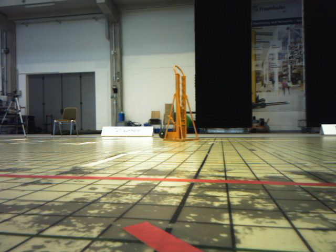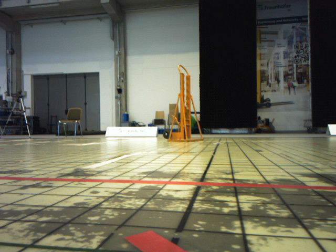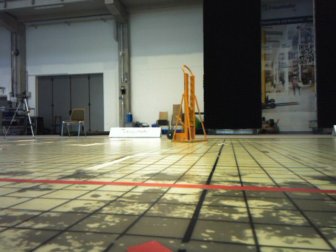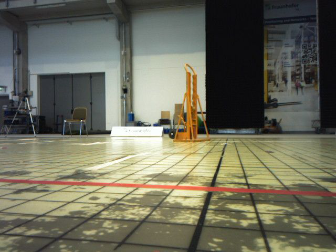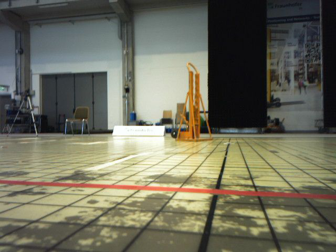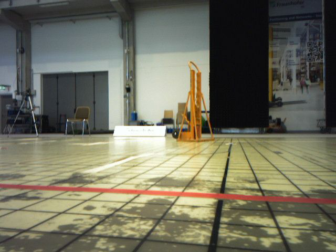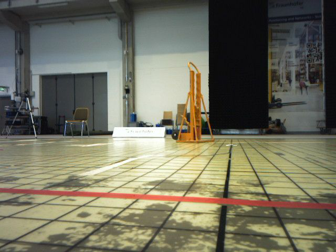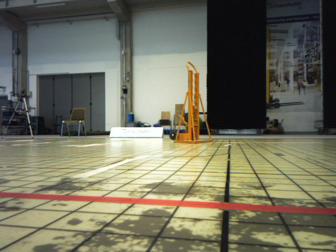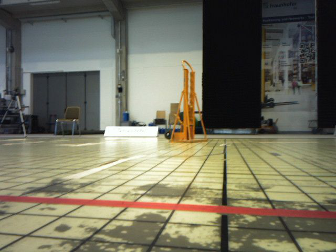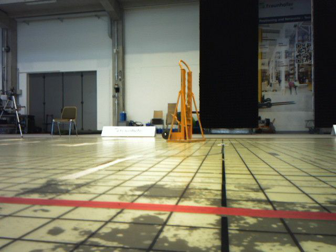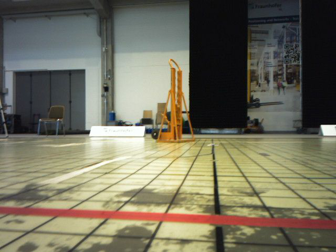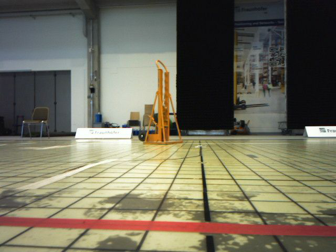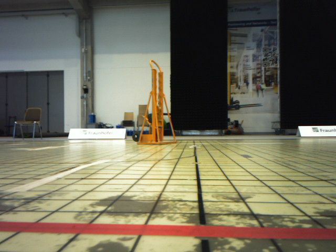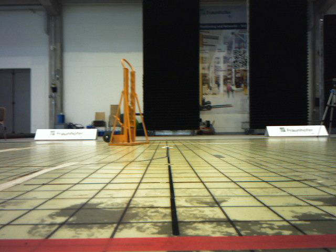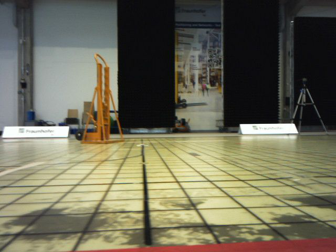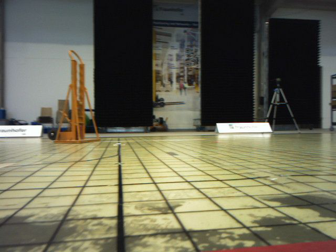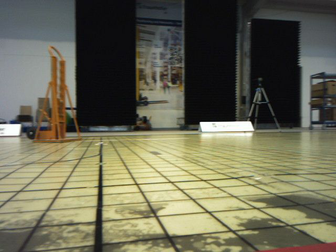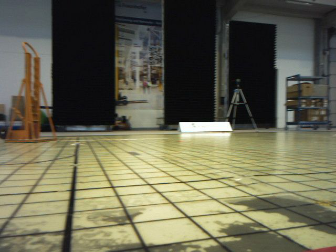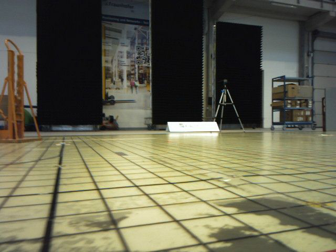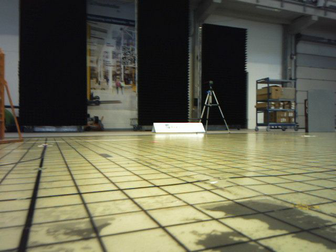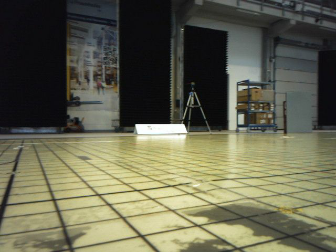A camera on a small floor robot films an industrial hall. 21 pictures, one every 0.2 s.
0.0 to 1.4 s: The camera travels forward, about 0.3 m, so what stands in front looms larger.
1.4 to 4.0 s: The camera swings to its right by about 45 degrees, and the scene slides to the left. It travels forward, about 0.5 m.
The film runs forward here.
